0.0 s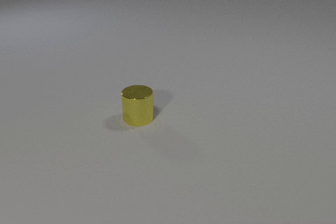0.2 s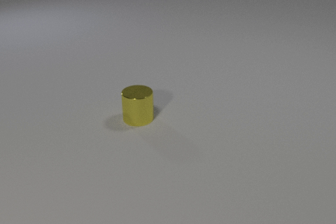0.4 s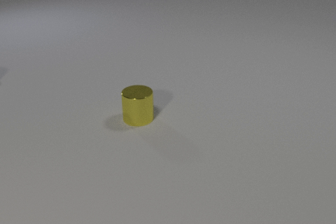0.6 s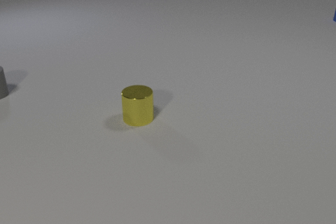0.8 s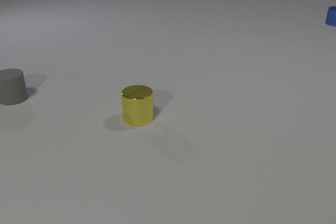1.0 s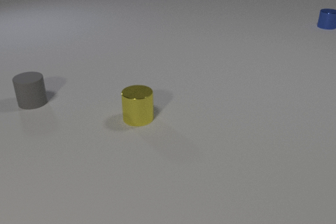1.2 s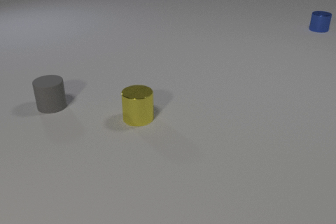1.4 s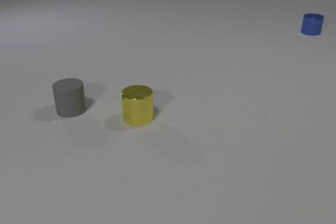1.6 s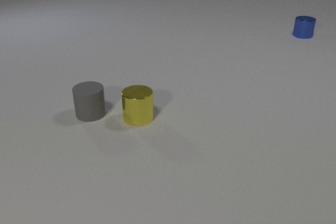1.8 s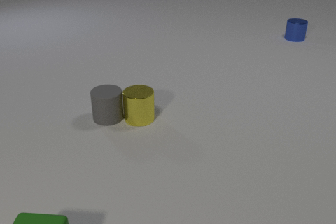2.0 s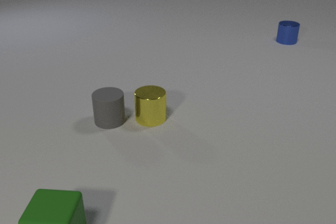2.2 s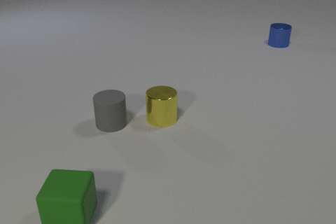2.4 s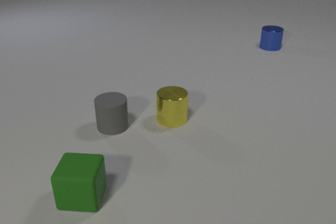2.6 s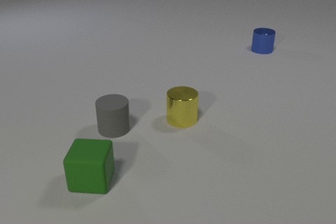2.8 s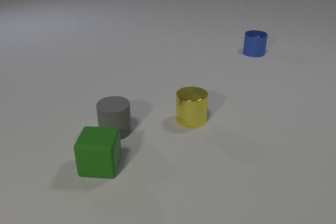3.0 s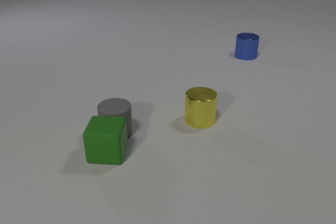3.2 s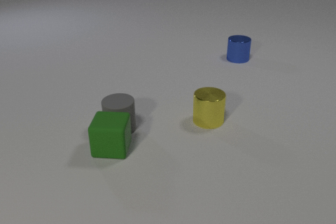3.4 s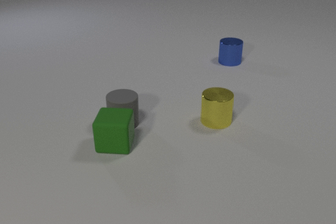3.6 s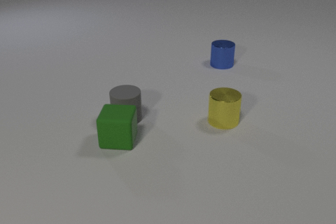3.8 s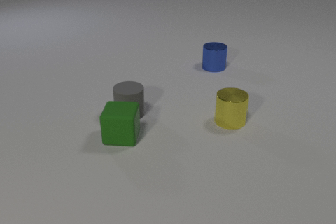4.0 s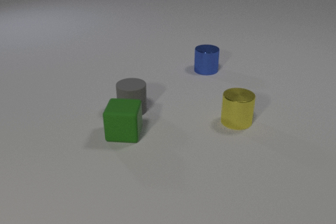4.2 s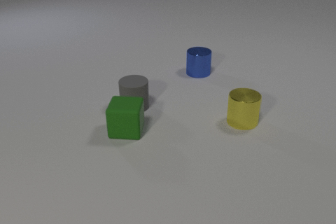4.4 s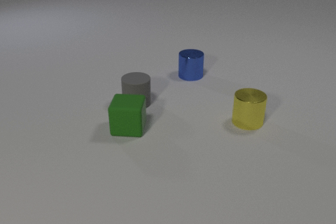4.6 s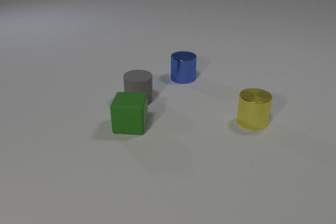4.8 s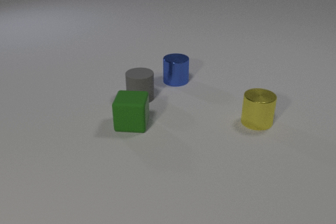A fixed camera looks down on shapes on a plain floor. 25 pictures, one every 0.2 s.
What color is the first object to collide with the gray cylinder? yellow.
How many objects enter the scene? 3.
What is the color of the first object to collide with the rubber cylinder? yellow.
0.0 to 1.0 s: The gray rubber cylinder comes in at the left edge, slides to the right and toward the camera. The blue metal cylinder comes in at the right edge, slides toward the camera and to the left.
1.0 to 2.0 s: The gray rubber cylinder slides to the right and toward the camera. The yellow metal cylinder slides to the right. The green rubber cube comes in at the bottom edge, slides away from the camera and to the right. The blue metal cylinder slides toward the camera and to the left. The gray rubber cylinder and the yellow metal cylinder collide.
2.0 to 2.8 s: The gray rubber cylinder slides toward the camera. The yellow metal cylinder slides to the right. The green rubber cube slides away from the camera and to the right. The blue metal cylinder slides toward the camera and to the left.
2.8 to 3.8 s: The gray rubber cylinder slides away from the camera and to the right. The yellow metal cylinder slides to the right. The green rubber cube slides away from the camera and to the right. The blue metal cylinder slides toward the camera and to the left. The gray rubber cylinder and the green rubber cube collide.
3.8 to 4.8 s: The gray rubber cylinder slides away from the camera. The yellow metal cylinder slides to the right. The green rubber cube slides away from the camera and to the right. The blue metal cylinder slides to the left and toward the camera.
